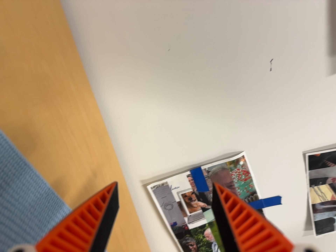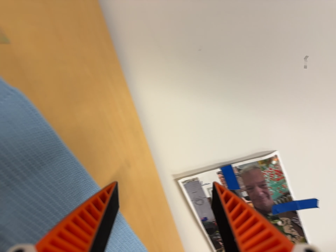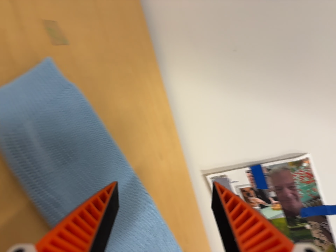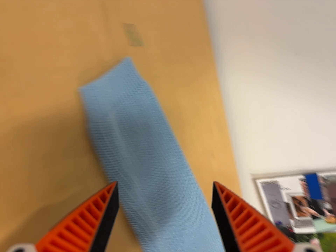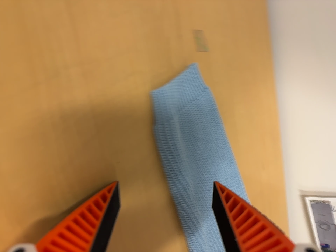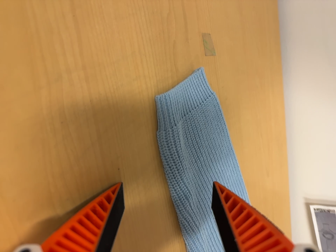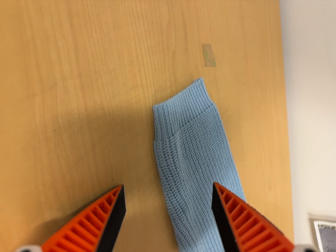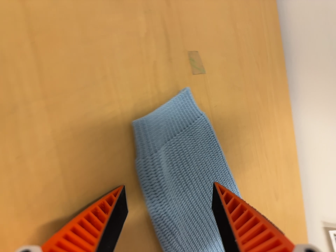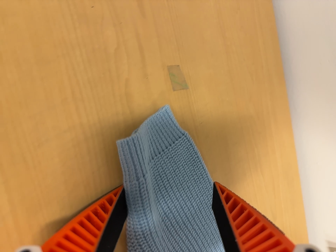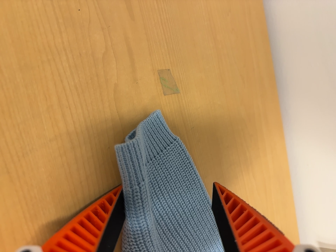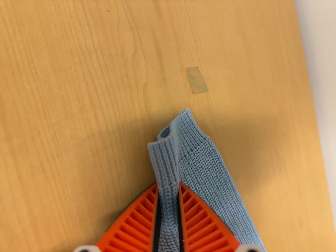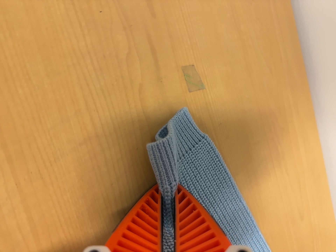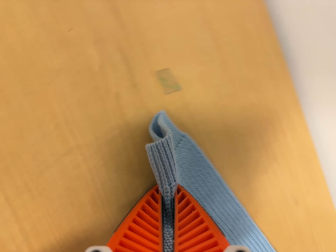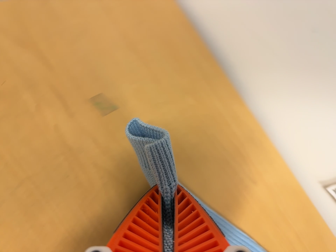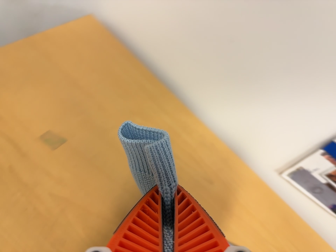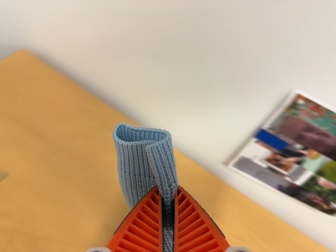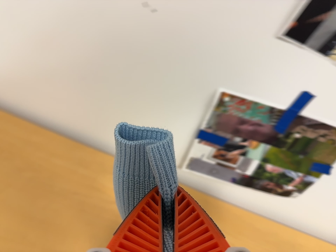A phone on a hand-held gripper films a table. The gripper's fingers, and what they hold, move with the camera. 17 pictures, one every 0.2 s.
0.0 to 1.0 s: The scene slides to the right, as the camera pans about 35 degrees to its left. It travels backward, about 8 cm. It rolls about its line of sight by about 15 degrees, and the scene rotates clockwise.
1.0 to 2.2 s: The camera travels to its right and forward, about 9 cm.
2.2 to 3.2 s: The scene slides to the left, as the camera pans about 15 degrees to its right. It travels to its right and backward, about 32 cm, so close, fixed things drift to the left. Its aim tips toward the top of its view by about 10 degrees, and the scene shifts downward. It rolls about its line of sight by about 50 degrees, and the scene rotates counterclockwise.
The film runs forward here.
